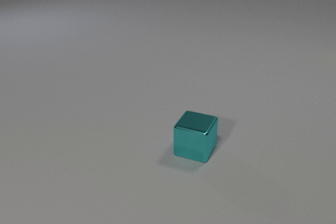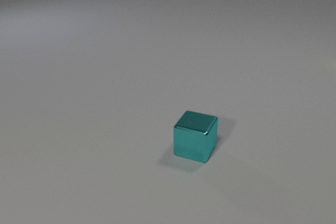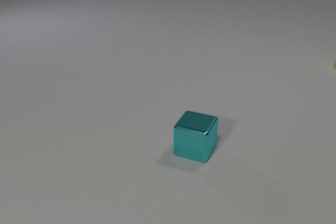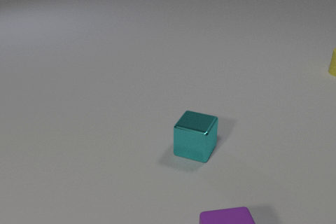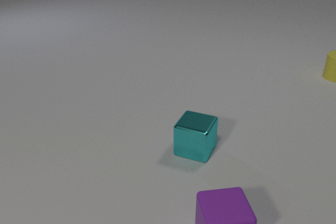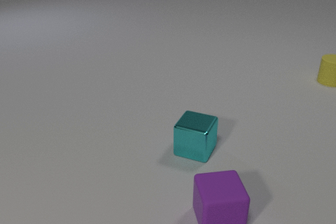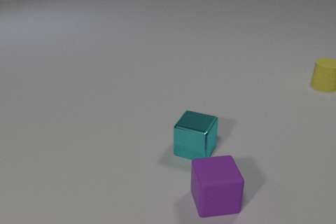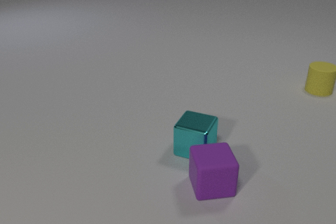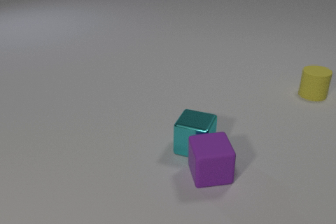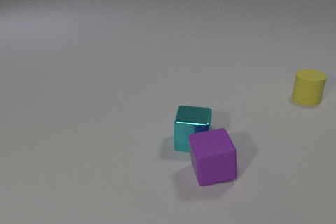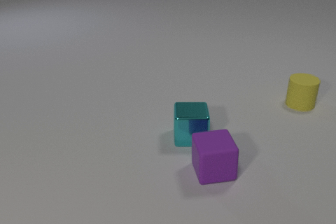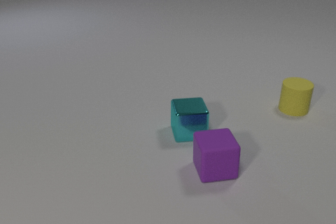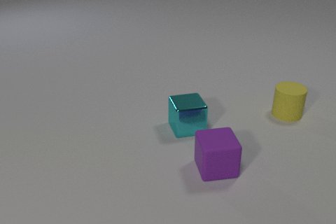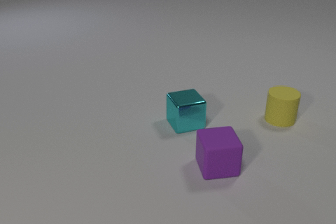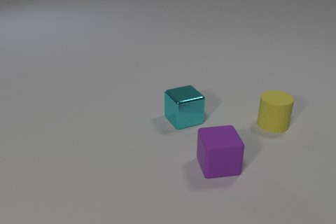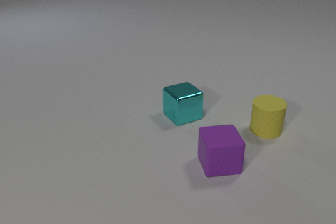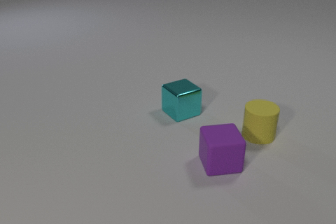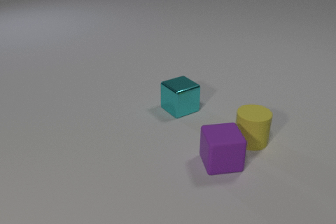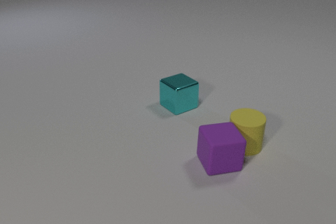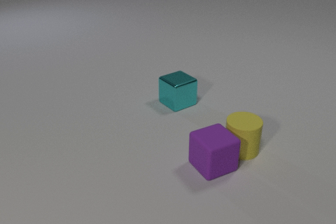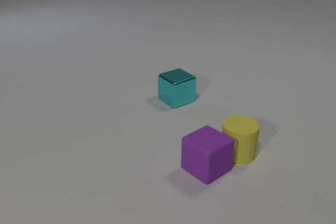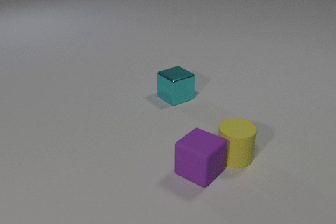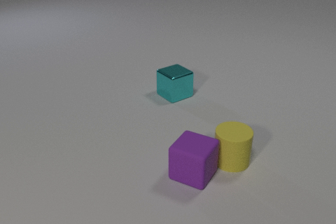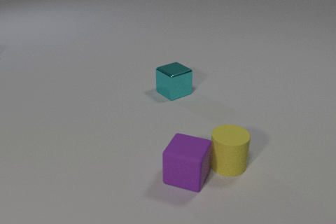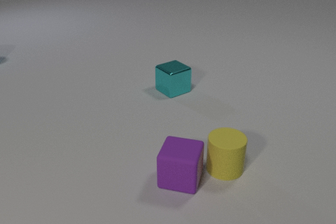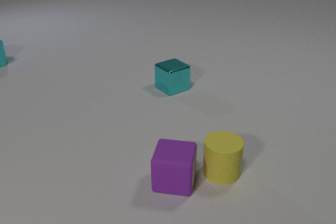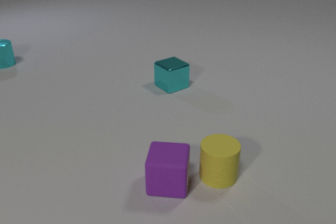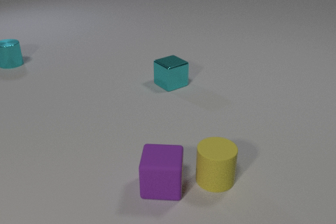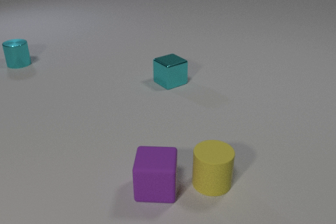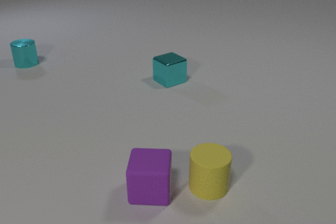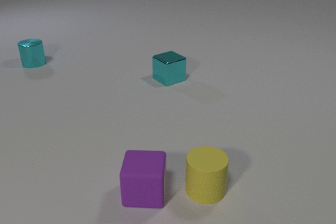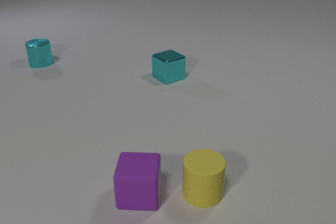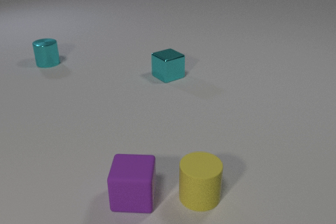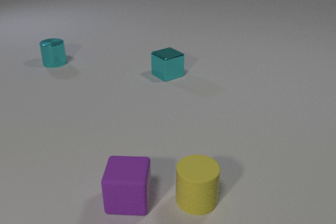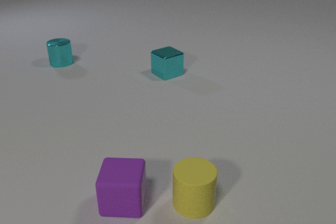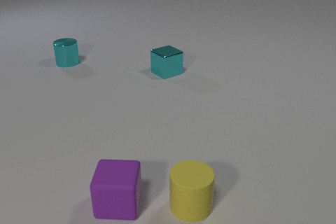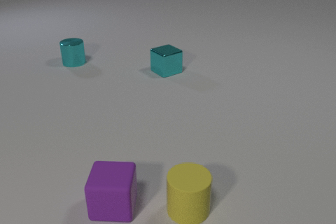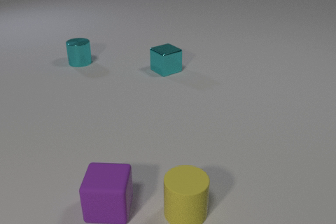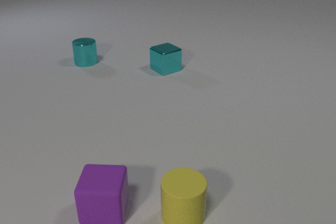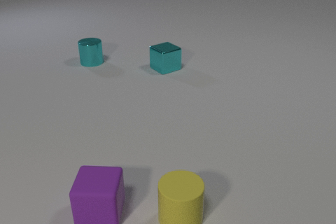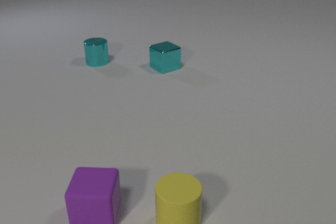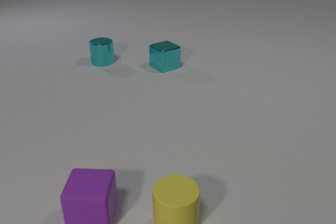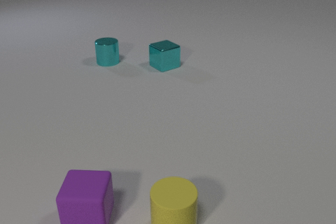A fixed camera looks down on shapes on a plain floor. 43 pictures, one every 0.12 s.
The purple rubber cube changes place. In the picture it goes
to the left.
The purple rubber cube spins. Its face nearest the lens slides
to the right.
0.00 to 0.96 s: The purple rubber cube comes in at the bottom edge, slides away from the camera. The yellow rubber cylinder comes in at the right edge, slides toward the camera. The purple rubber cube and the cyan metal cube collide.
0.96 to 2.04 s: The purple rubber cube slides away from the camera and to the right. The cyan metal cube slides away from the camera, spins so that its near face slides to the right, counterclockwise seen from above. The yellow rubber cylinder slides toward the camera and to the left.
2.04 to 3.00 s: The purple rubber cube slides to the left and toward the camera, spins so that its near face slides to the right, counterclockwise seen from above. The cyan metal cube slides away from the camera. The yellow rubber cylinder slides toward the camera and to the left. The cyan metal cylinder comes in at the left edge, slides to the right. The purple rubber cube and the yellow rubber cylinder collide.
3.00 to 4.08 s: The purple rubber cube slides to the left and toward the camera. The cyan metal cube slides away from the camera. The yellow rubber cylinder slides toward the camera and to the left. The cyan metal cylinder slides to the right.
4.08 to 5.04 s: The purple rubber cube slides to the left and toward the camera. The cyan metal cube slides away from the camera. The yellow rubber cylinder slides toward the camera and to the left. The cyan metal cylinder slides to the right.
How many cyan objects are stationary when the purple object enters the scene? 1.
How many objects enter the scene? 3.
What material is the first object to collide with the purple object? metal.
